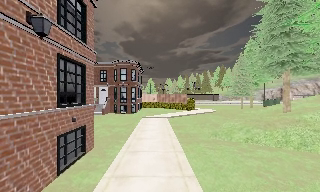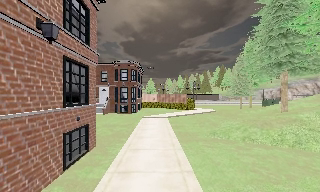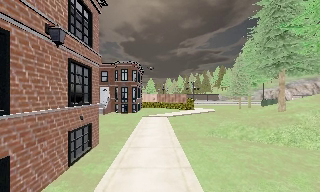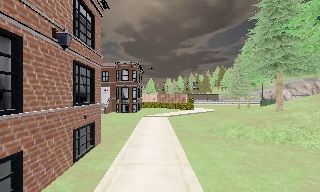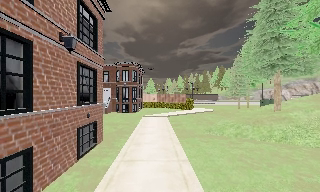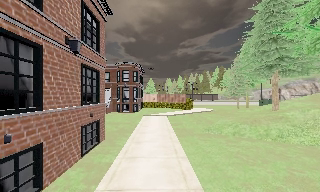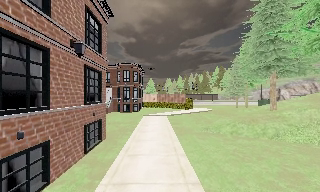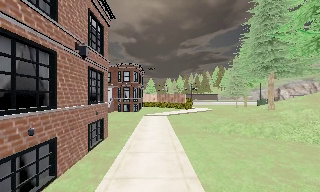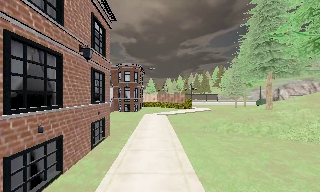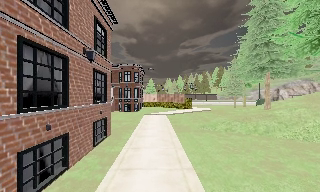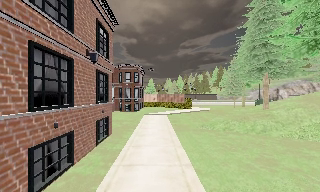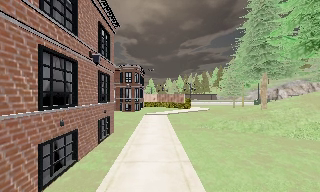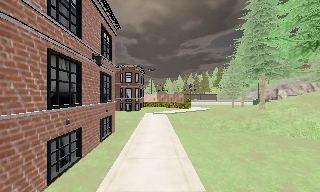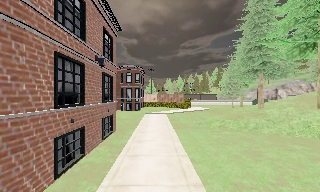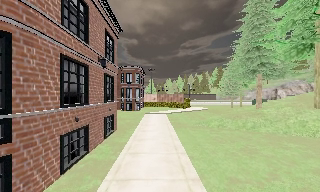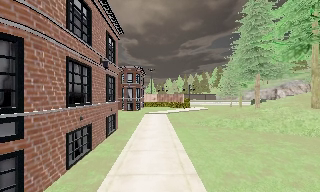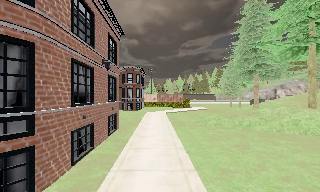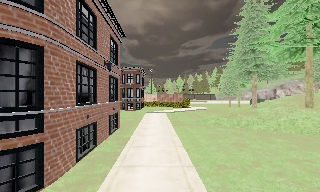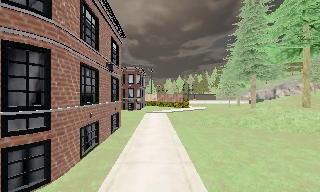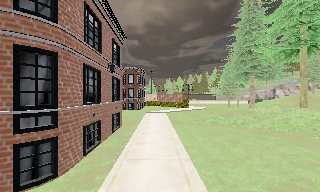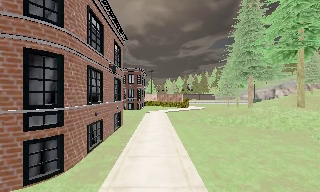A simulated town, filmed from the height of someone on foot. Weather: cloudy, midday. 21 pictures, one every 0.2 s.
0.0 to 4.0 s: The camera travels backward, about 5 m, so what stands in front gets smaller.
The film runs backward here.
